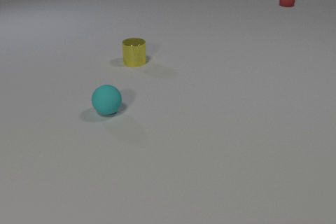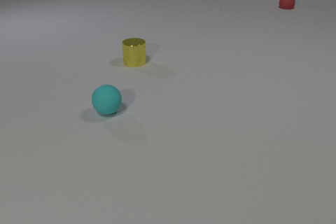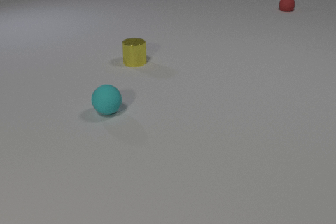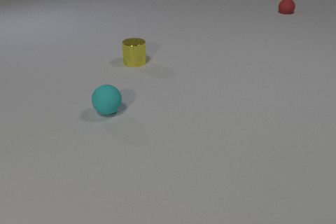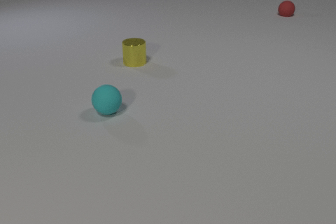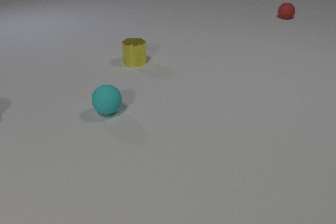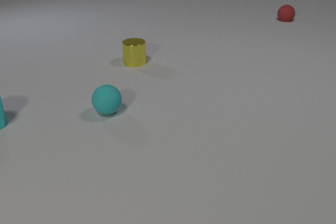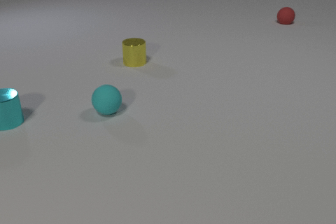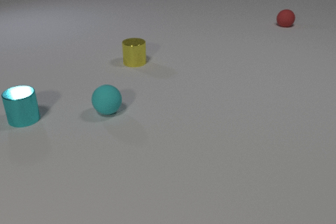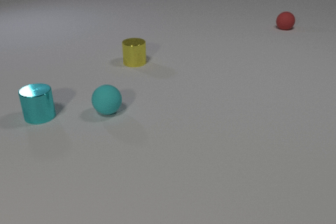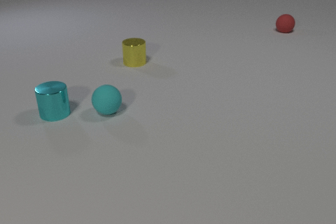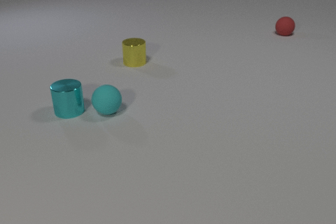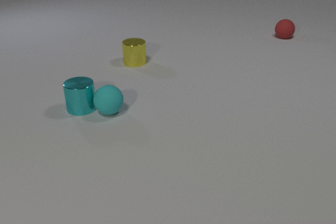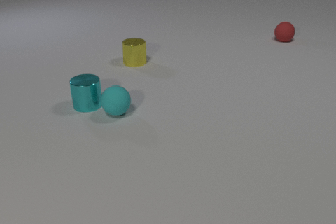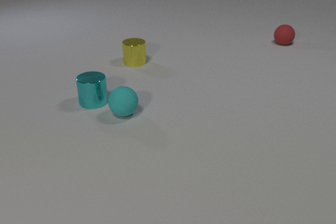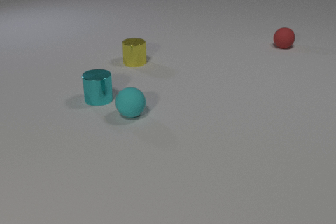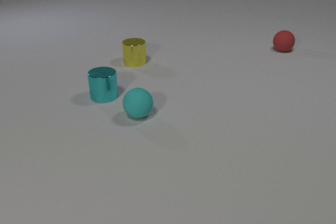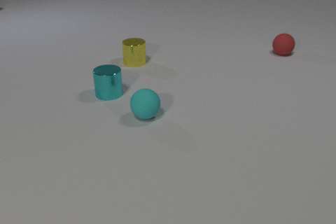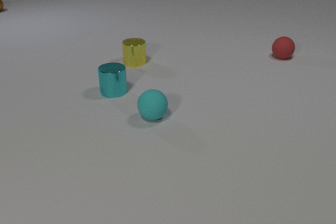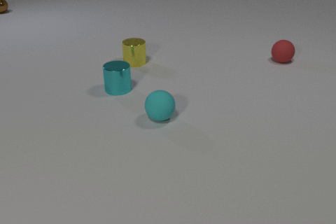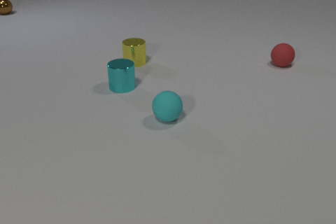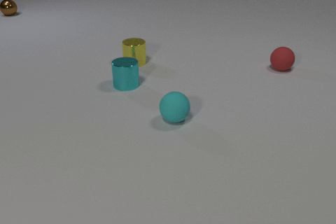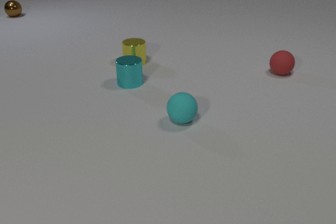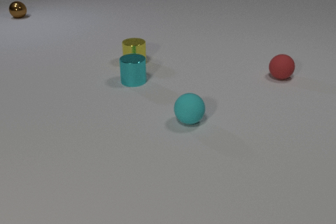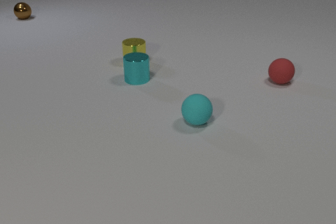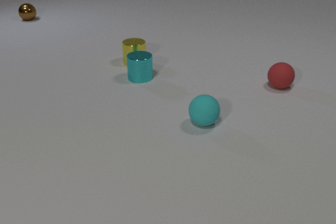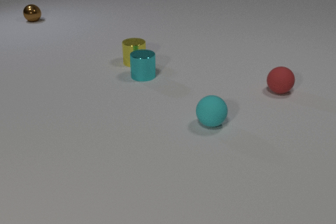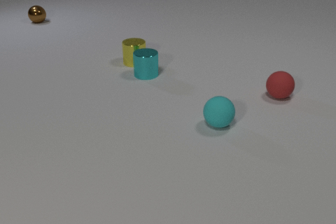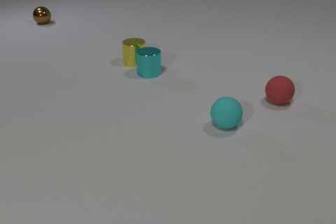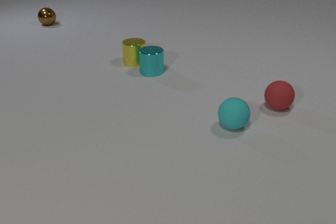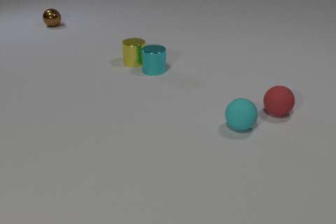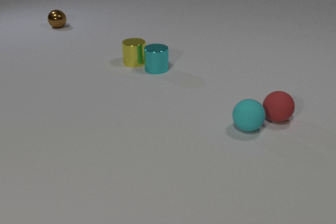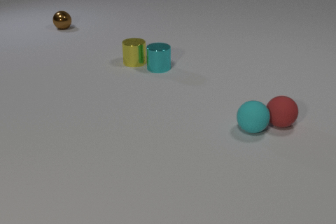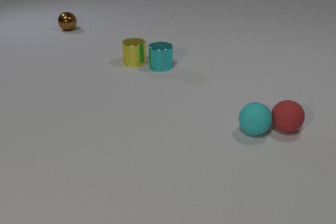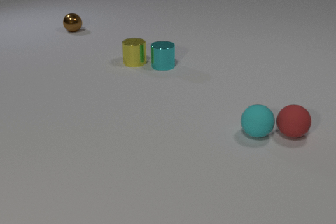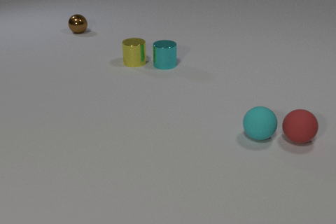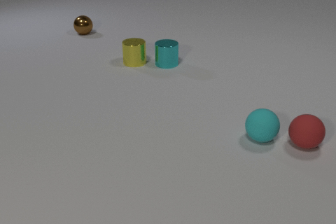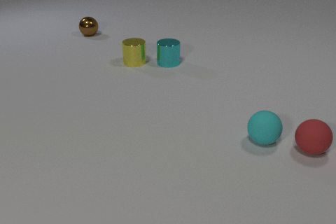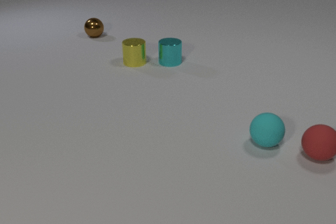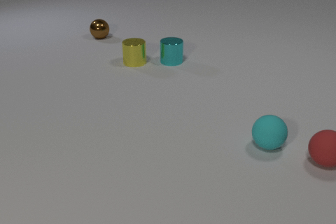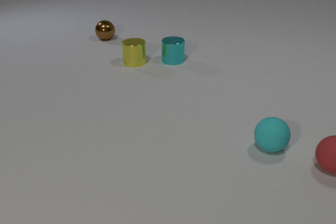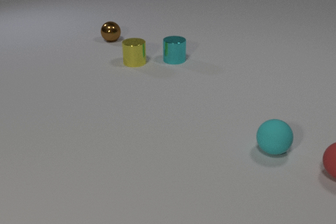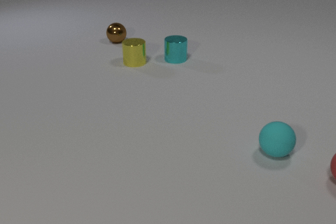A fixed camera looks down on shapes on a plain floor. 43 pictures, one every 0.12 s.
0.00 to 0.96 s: The cyan metal cylinder comes in at the left edge, slides to the right. The red rubber sphere rolls toward the camera.
0.96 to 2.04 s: The cyan metal cylinder slides to the right. The cyan rubber sphere rolls to the right. The red rubber sphere rolls toward the camera. The cyan metal cylinder and the cyan rubber sphere collide.
2.04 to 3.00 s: The cyan metal cylinder slides away from the camera and to the right. The cyan rubber sphere rolls to the right. The brown metal sphere comes in at the left edge, rolls toward the camera and to the right. The red rubber sphere rolls toward the camera.
3.00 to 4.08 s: The cyan metal cylinder slides away from the camera and to the right. The cyan rubber sphere rolls to the right. The brown metal sphere rolls toward the camera and to the right. The red rubber sphere rolls toward the camera. The cyan rubber sphere and the red rubber sphere collide.
4.08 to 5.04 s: The cyan metal cylinder slides away from the camera and to the right. The cyan rubber sphere rolls toward the camera and to the right. The brown metal sphere rolls to the right and toward the camera. The red rubber sphere rolls toward the camera and to the right.
What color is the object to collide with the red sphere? cyan.
How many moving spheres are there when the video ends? 3.
What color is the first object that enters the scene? cyan.
